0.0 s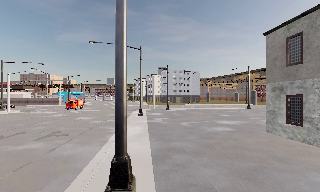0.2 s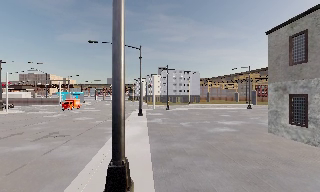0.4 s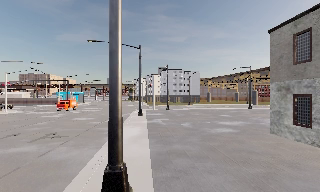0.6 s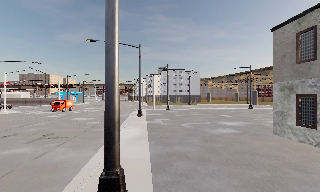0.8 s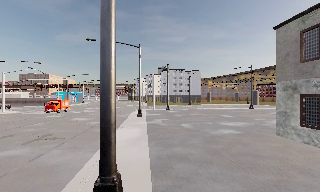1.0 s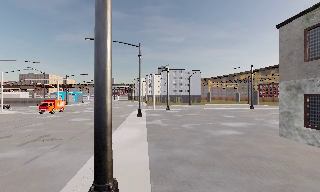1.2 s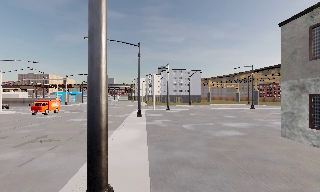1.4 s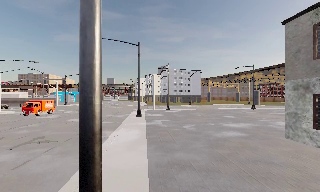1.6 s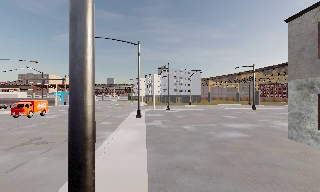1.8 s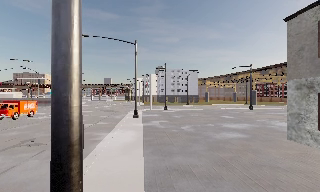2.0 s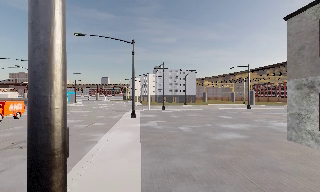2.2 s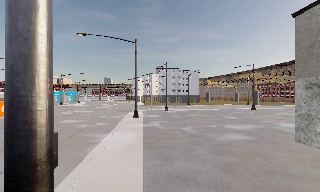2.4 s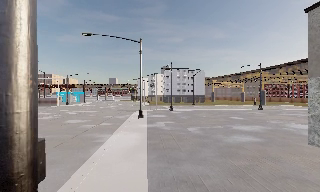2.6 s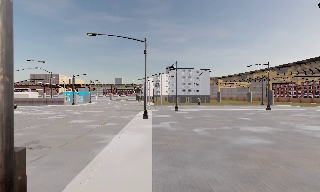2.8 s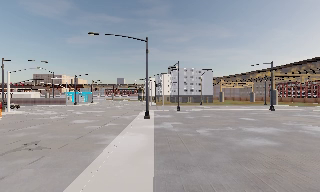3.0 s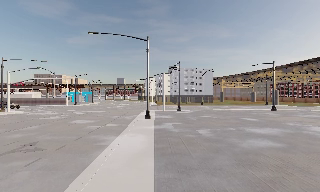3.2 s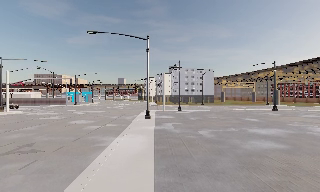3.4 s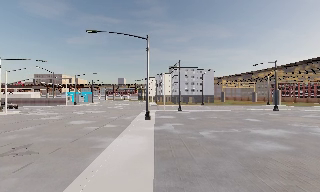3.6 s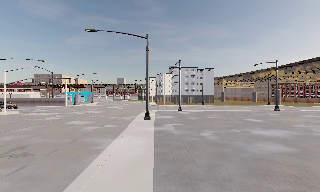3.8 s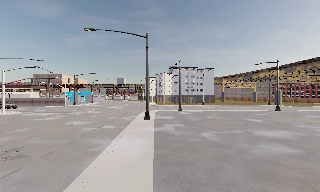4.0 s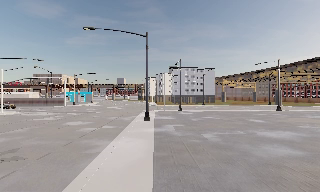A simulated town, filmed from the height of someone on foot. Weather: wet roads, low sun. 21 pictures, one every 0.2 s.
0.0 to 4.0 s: The camera travels forward, about 5 m, so what stands in front looms larger.
The film runs forward here.
